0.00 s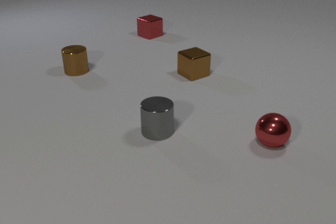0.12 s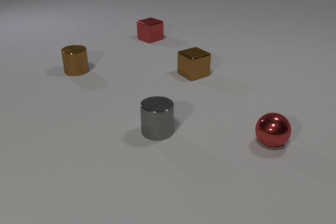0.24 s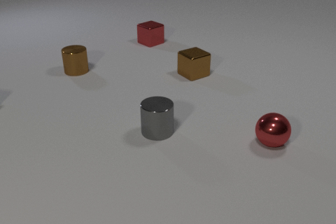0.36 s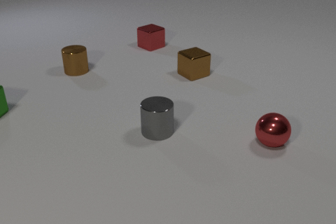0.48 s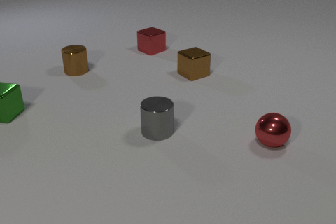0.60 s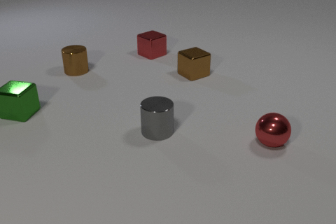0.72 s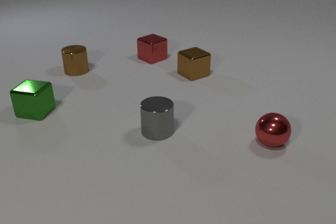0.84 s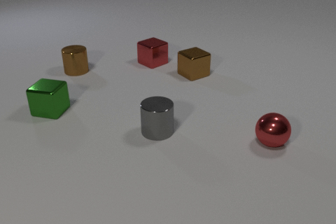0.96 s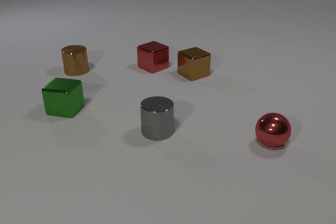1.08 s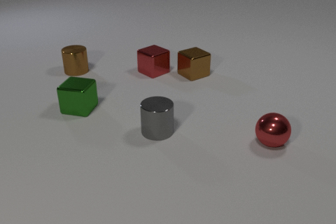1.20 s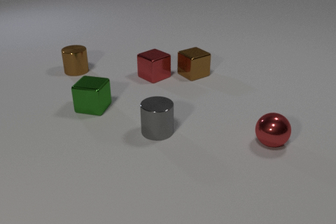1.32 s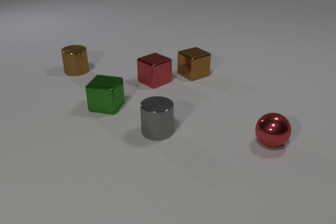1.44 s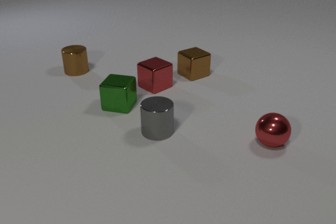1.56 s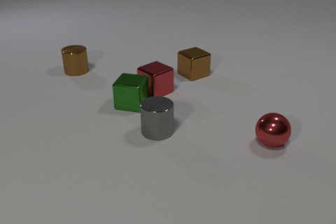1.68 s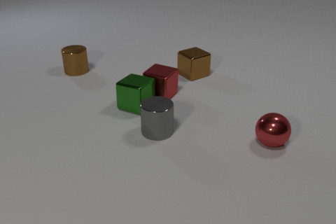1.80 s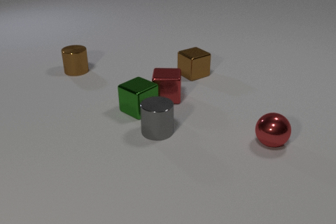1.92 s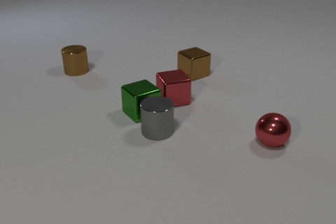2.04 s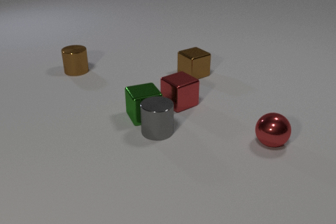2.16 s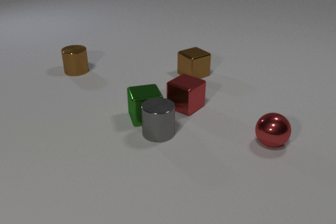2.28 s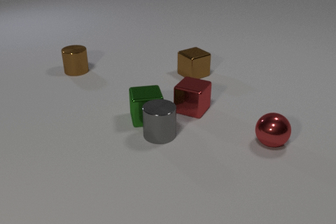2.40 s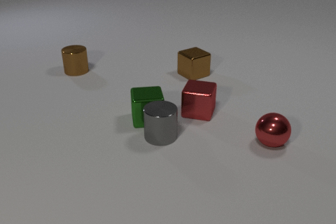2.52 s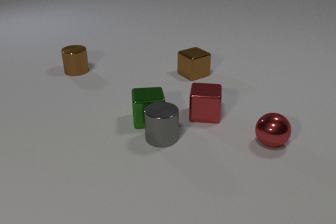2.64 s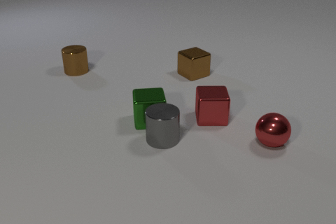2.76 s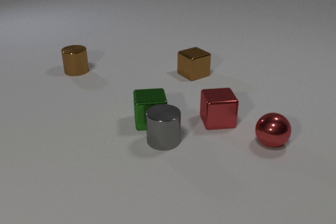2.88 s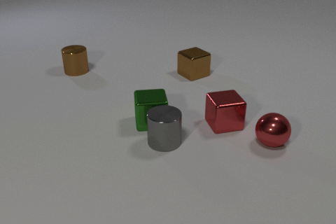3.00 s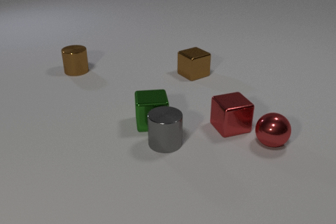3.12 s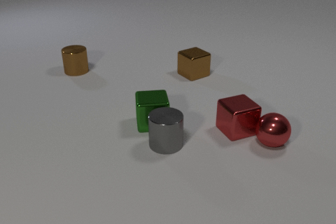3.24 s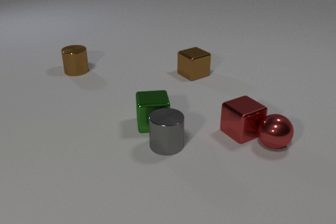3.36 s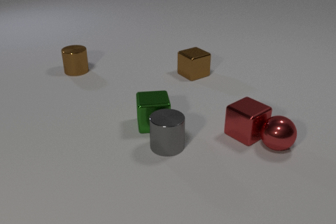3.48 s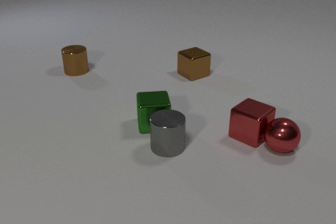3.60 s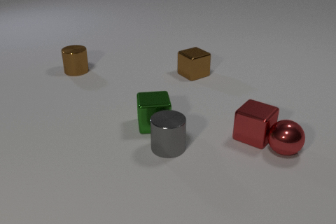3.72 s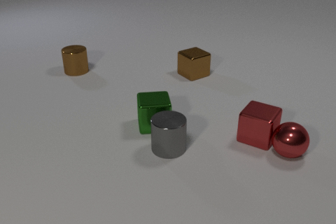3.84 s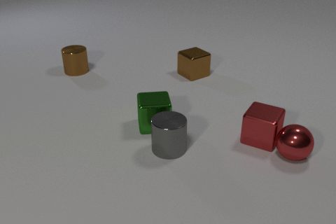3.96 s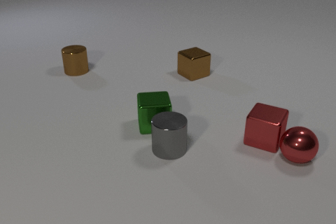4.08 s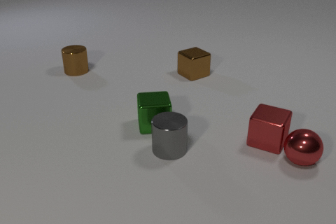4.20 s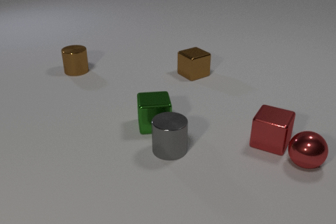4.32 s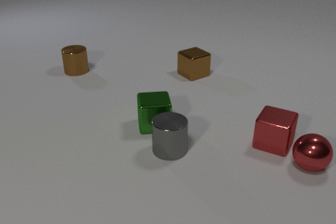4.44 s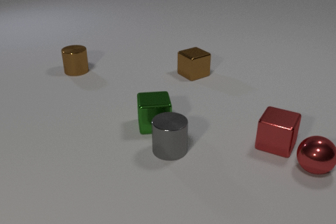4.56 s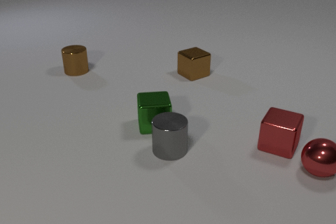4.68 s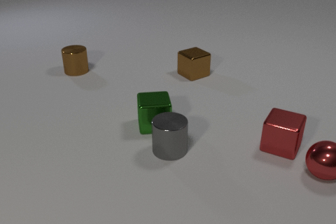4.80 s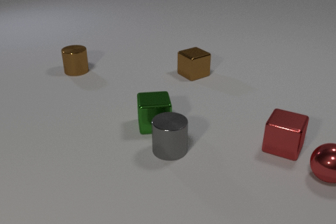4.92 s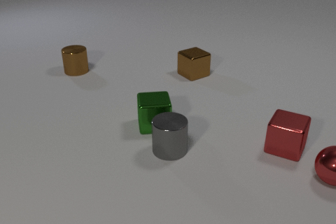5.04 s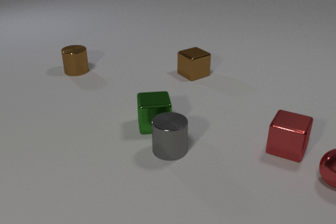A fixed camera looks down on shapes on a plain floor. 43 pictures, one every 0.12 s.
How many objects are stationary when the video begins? 4.
Are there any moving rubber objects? no.
What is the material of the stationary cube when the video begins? metal.
0.00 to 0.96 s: The red metal cube slides toward the camera. The green metal cube comes in at the left edge, slides to the right.
0.96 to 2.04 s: The red metal cube slides toward the camera, spins so that its near face slides to the right, counterclockwise seen from above. The green metal cube slides to the right, spins clockwise seen from above by about 60 degrees, its near face sliding to the left. The red metal cube and the green metal cube collide. The green metal cube and the gray metal cylinder collide.
2.04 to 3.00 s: The red metal cube slides to the right and toward the camera, spins counterclockwise seen from above by about 75 degrees, its near face sliding to the right. The green metal cube slides toward the camera and to the right. The gray metal cylinder slides toward the camera.
3.00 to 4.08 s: The red metal cube slides to the right and toward the camera, spins so that its near face slides to the right, counterclockwise seen from above. The gray metal cylinder slides toward the camera. The red metal sphere rolls to the right and toward the camera. The red metal cube and the red metal sphere collide.
4.08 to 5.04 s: The red metal cube slides to the right. The red metal sphere rolls to the right and toward the camera.
